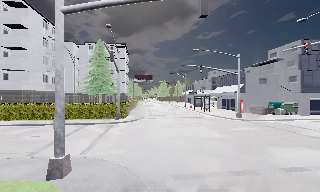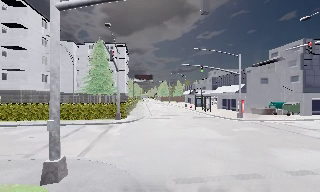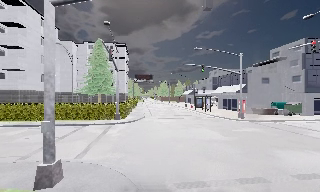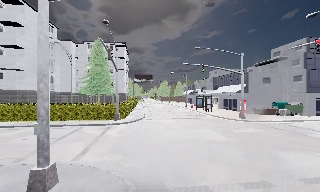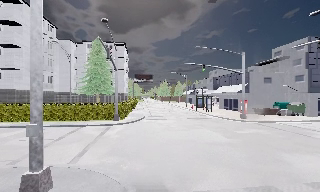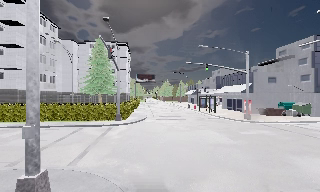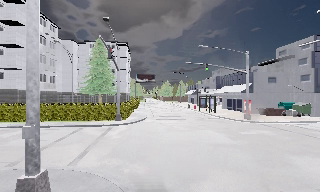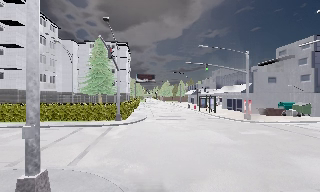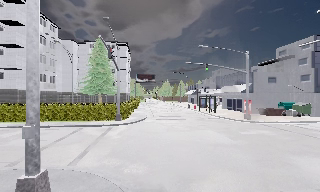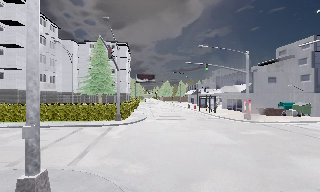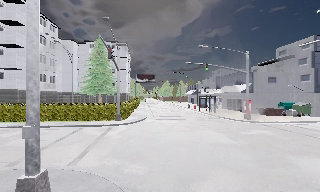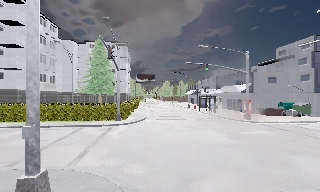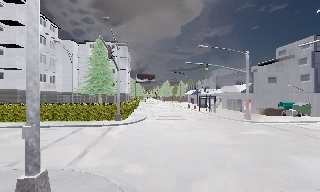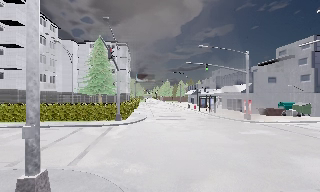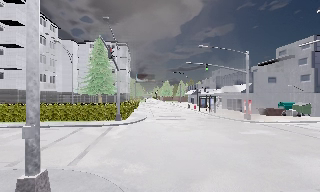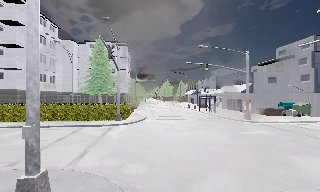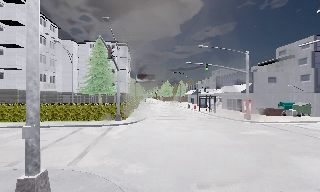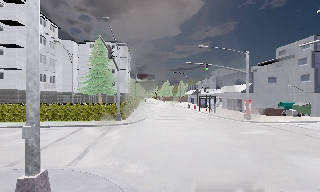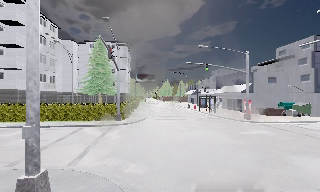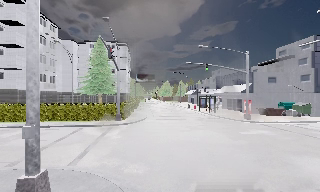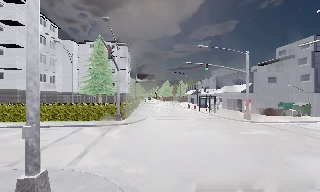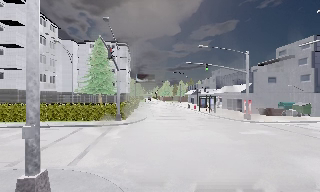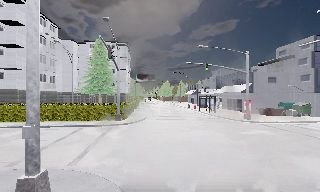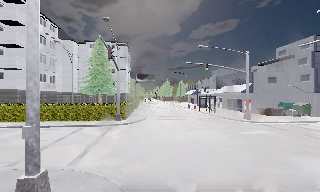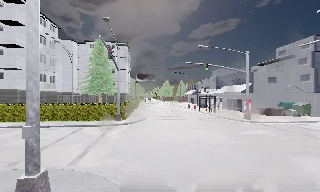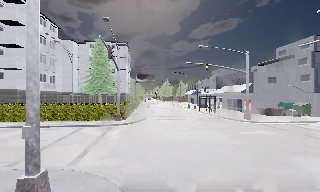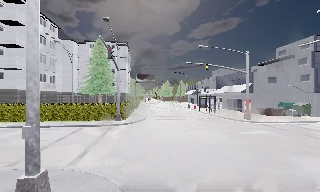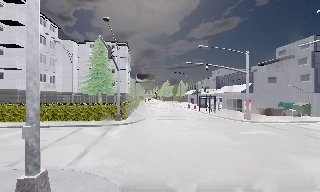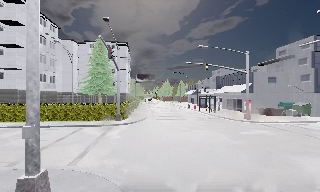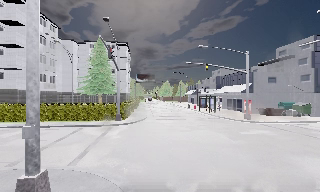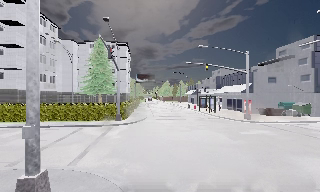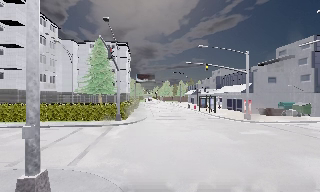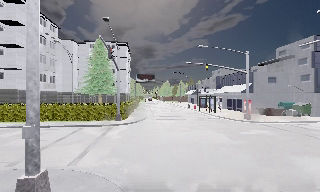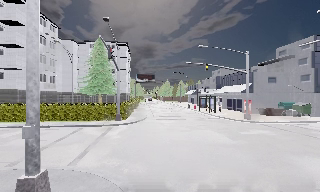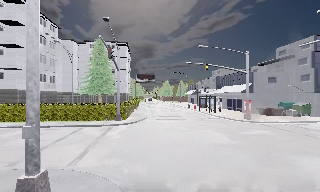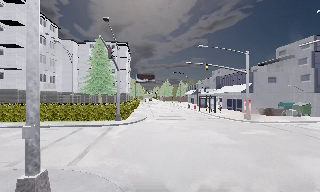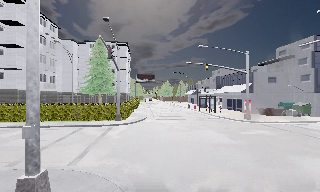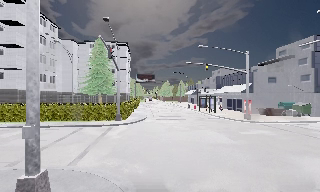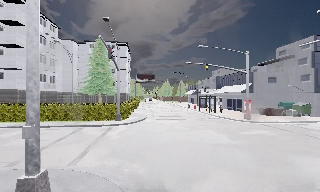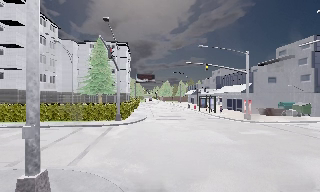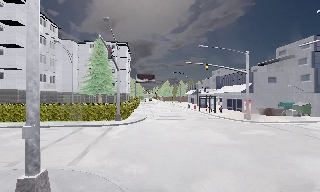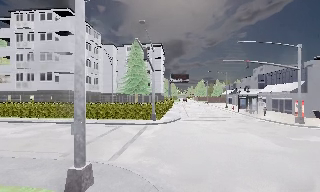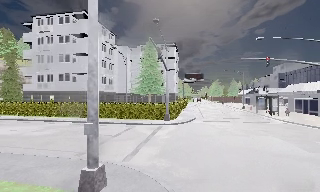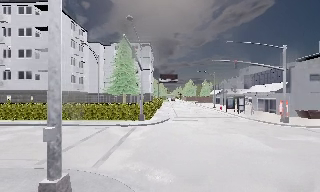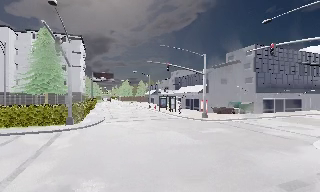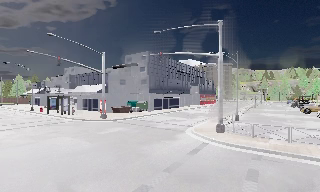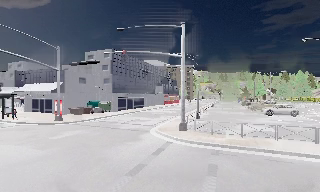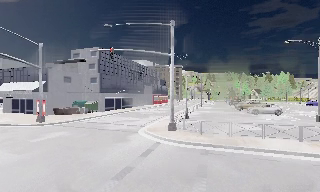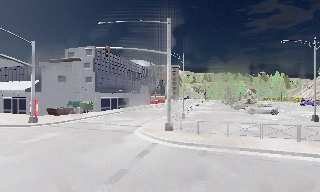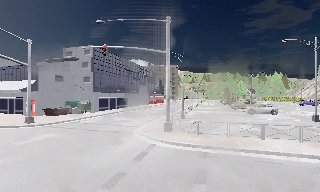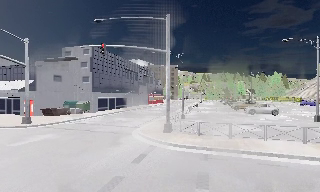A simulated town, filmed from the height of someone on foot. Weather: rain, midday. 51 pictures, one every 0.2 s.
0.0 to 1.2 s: The camera travels forward, about 1.5 m, so what stands in front looms larger.
1.2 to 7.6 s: The camera keeps its place and its aim.
7.6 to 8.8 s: The scene slides to the left, as the camera pans about 15 degrees to its right. It travels forward, about 1 m, so what stands in front looms larger. It gains speed.
8.8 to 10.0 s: The camera pans to its right, which is clockwise from overhead, by about 55 degrees. It travels forward, about 1.5 m.
The film runs forward here.
